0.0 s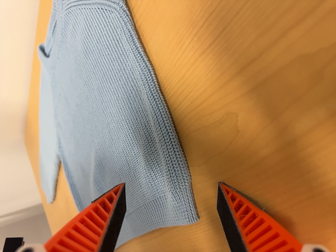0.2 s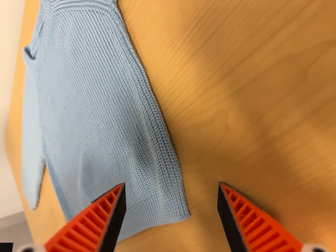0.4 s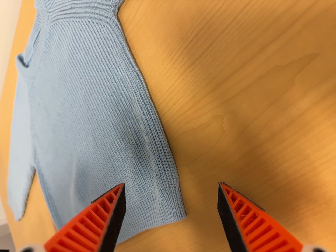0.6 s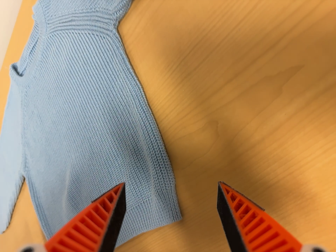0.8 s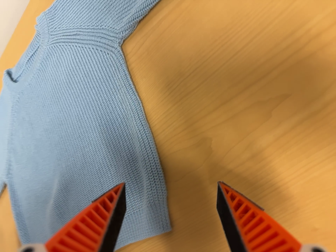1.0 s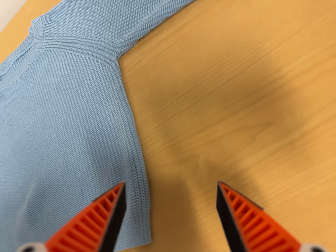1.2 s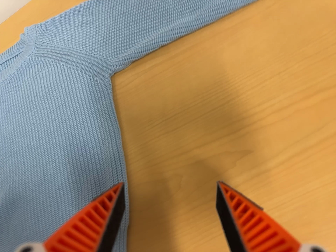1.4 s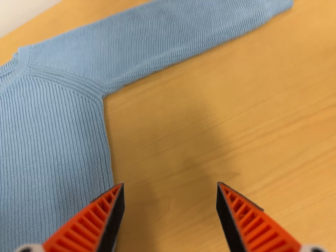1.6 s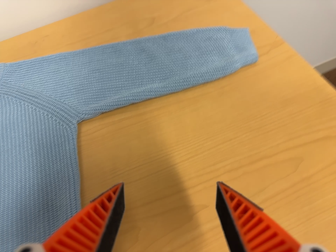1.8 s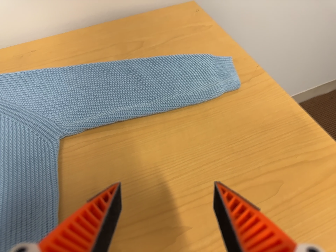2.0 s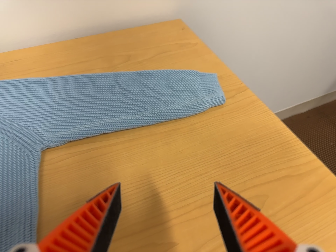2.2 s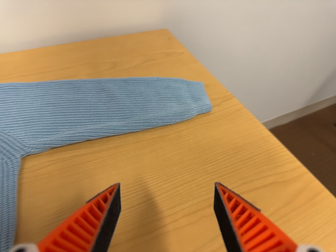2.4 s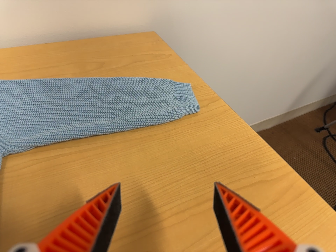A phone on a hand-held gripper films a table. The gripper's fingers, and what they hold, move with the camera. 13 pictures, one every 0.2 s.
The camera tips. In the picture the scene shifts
downward.
The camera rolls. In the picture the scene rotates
clockwise.
0.0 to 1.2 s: The camera pans to its right by about 30 degrees. It travels to its left, backward and toward the bottom of its view, about 14 cm. Its aim tips toward the top of its view by about 20 degrees, and the scene shifts downward. It rolls about its line of sight by about 15 degrees, and the scene rotates clockwise.
1.2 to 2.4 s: The camera pans to its right by about 30 degrees. It travels to its left, about 6 cm. Its aim tips toward the top of its view by about 25 degrees, and the scene shifts downward. It rolls about its line of sight by about 10 degrees, and the scene rotates clockwise.
The film runs backward here.
